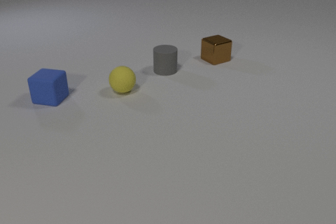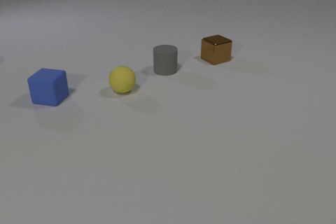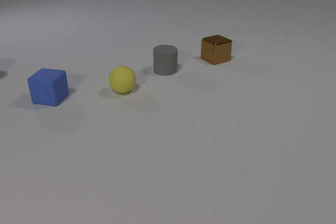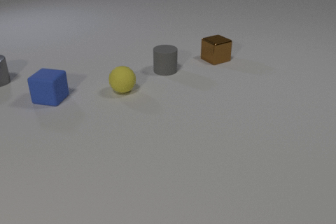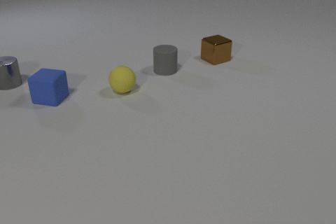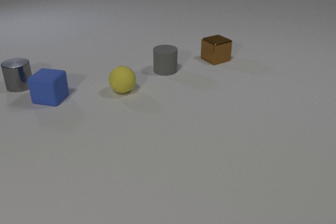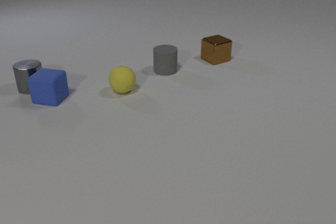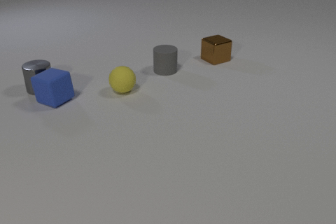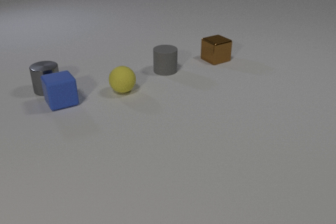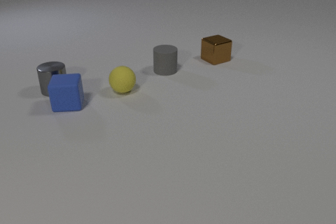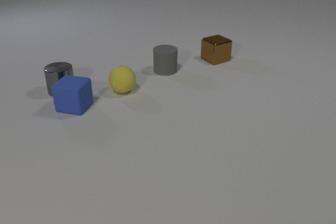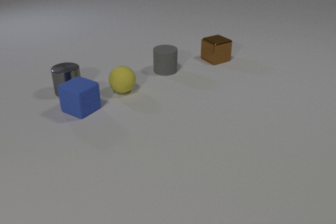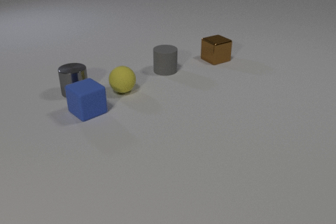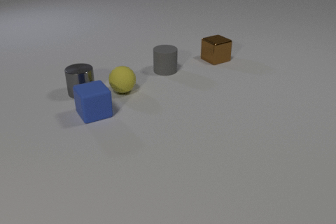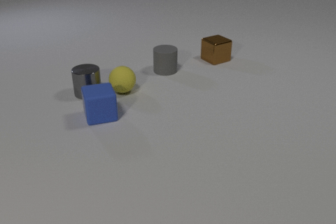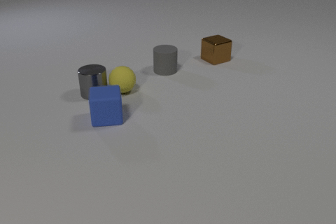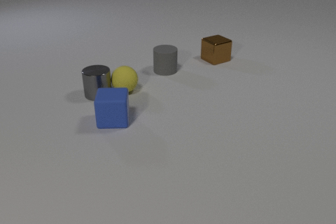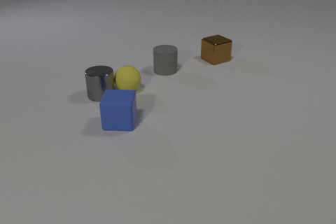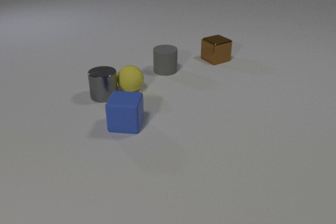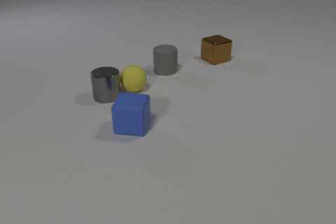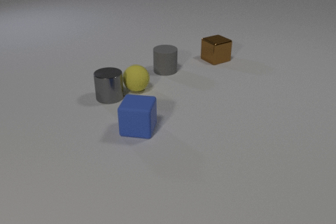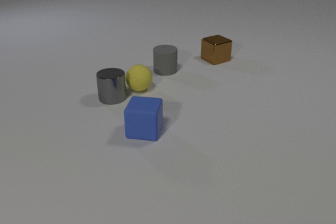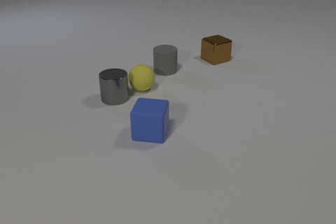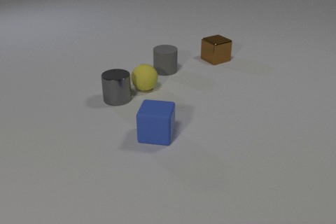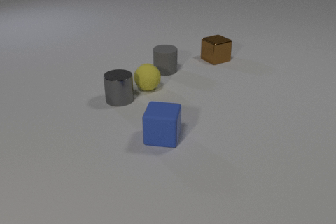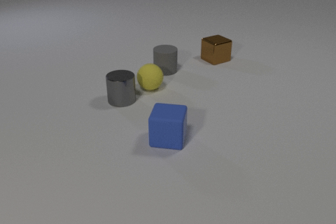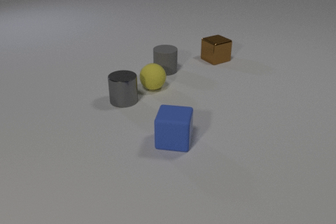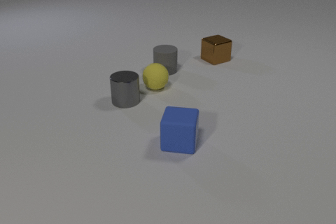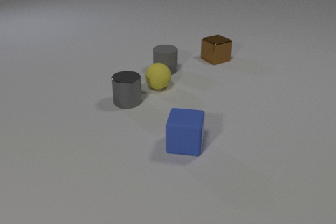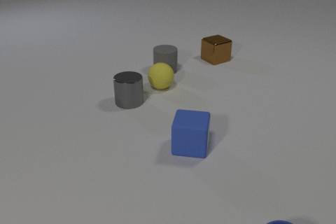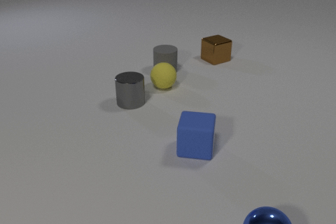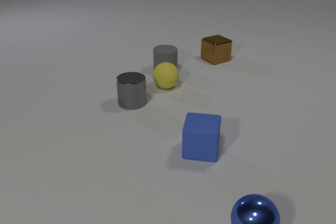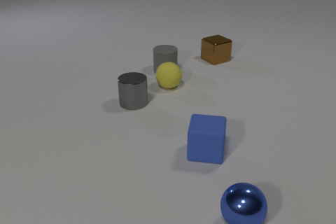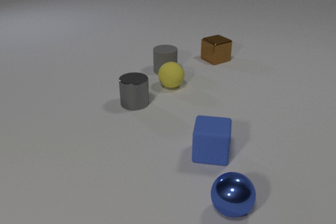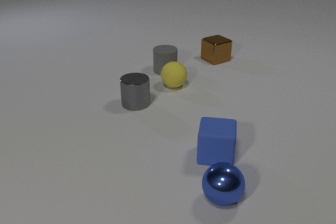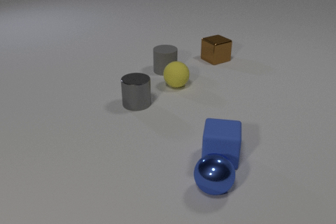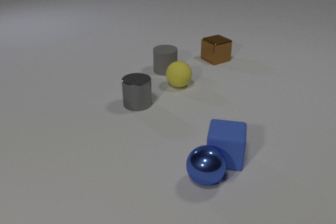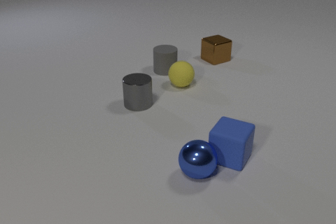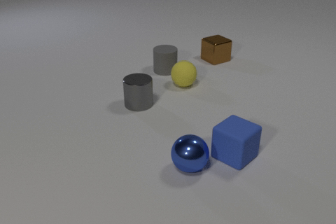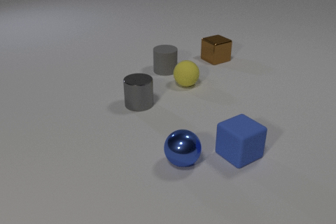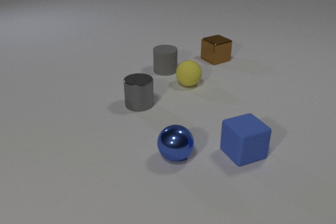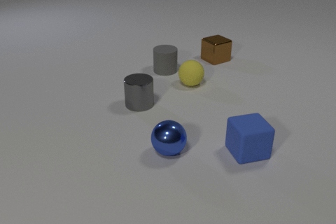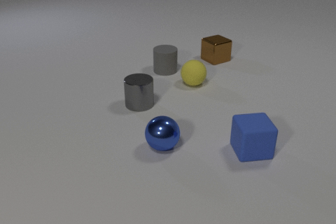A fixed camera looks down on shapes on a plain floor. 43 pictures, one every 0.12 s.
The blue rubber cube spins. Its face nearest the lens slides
to the left.
The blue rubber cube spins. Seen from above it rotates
clockwise.
0.00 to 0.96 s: The gray metal cylinder comes in at the left edge, slides to the right and toward the camera. The blue rubber cube slides toward the camera and to the right, spins so that its near face slides to the left, clockwise seen from above. The gray metal cylinder and the blue rubber cube collide.
0.96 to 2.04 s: The gray metal cylinder slides to the right and toward the camera. The blue rubber cube slides to the right and toward the camera, spins so that its near face slides to the left, clockwise seen from above. The gray metal cylinder and the yellow rubber sphere collide.
2.04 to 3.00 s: The gray metal cylinder slides to the right and toward the camera. The blue rubber cube slides to the right and toward the camera. The yellow rubber sphere rolls to the right.
3.00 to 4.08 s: The gray metal cylinder slides to the right and toward the camera. The blue rubber cube slides to the right and toward the camera. The yellow rubber sphere rolls to the right. The blue metal sphere comes in at the bottom edge, rolls away from the camera and to the left.
4.08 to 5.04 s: The blue rubber cube slides to the right and away from the camera, spins clockwise seen from above by about 75 degrees, its near face sliding to the left. The yellow rubber sphere rolls to the right. The blue metal sphere rolls away from the camera and to the left. The blue rubber cube and the blue metal sphere collide.
What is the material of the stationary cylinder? rubber.
What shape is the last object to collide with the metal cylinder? sphere.
How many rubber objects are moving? 2.
